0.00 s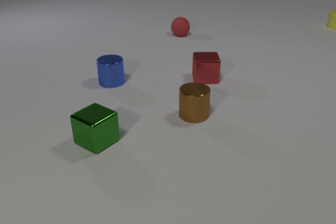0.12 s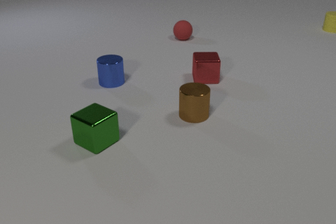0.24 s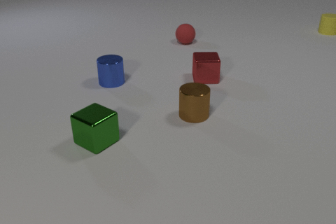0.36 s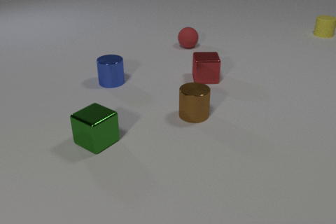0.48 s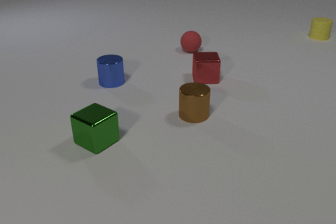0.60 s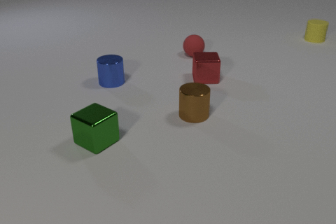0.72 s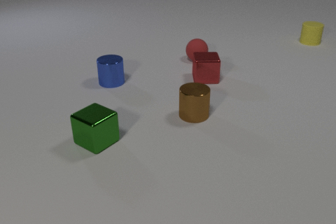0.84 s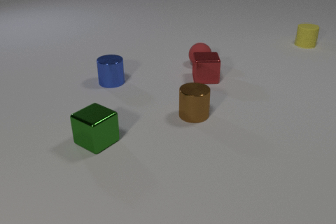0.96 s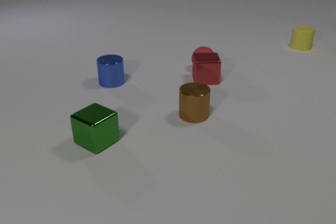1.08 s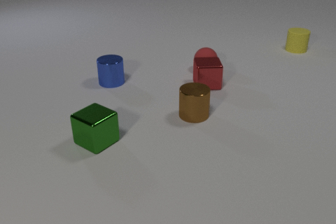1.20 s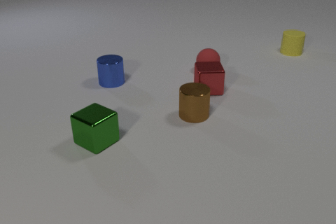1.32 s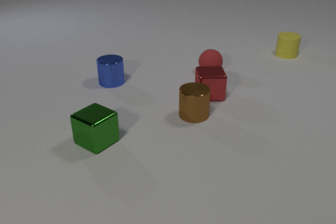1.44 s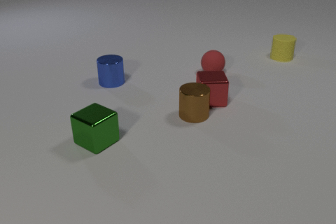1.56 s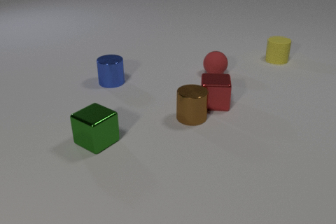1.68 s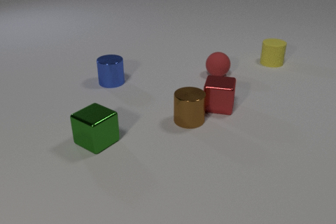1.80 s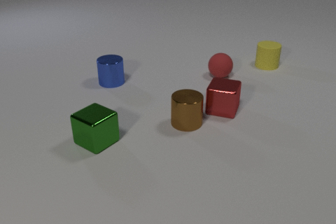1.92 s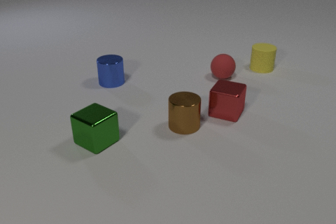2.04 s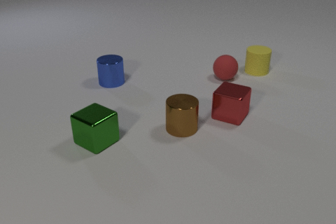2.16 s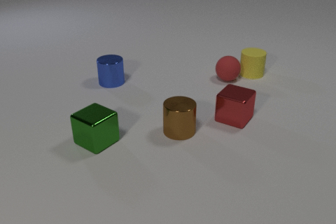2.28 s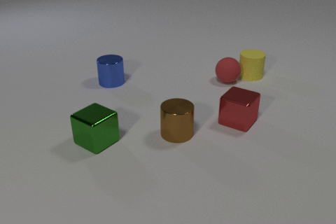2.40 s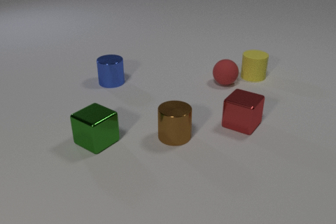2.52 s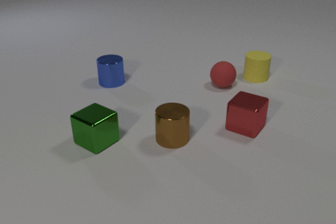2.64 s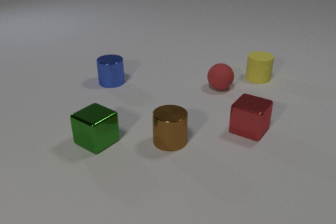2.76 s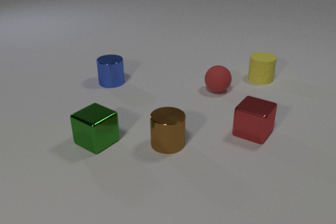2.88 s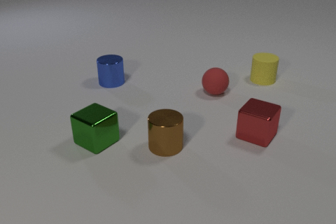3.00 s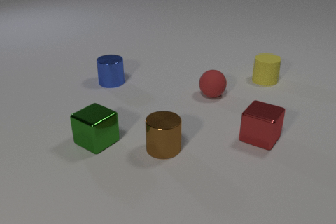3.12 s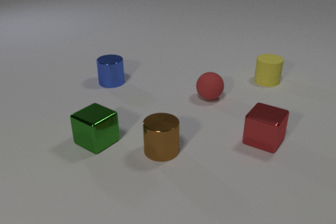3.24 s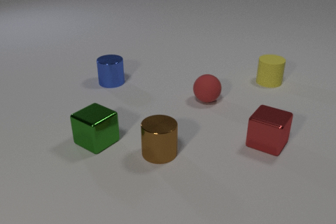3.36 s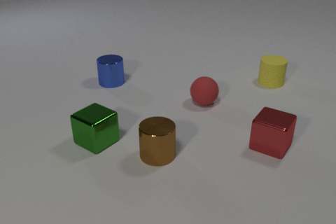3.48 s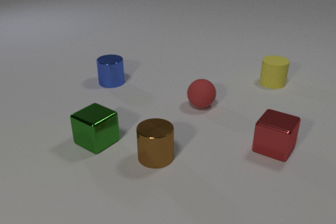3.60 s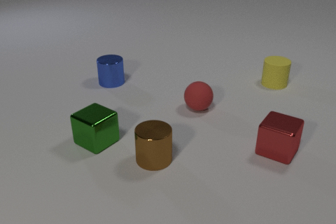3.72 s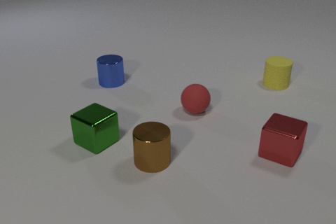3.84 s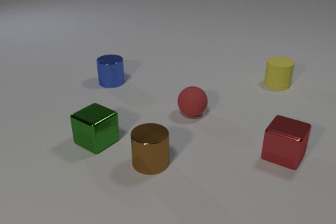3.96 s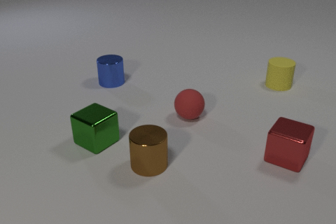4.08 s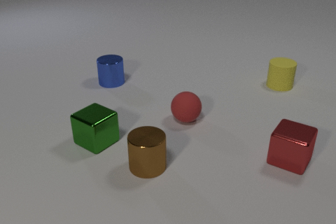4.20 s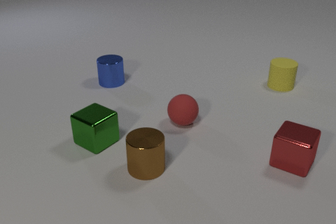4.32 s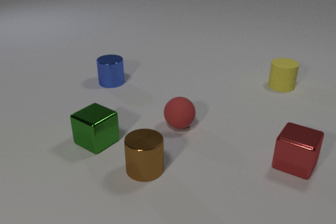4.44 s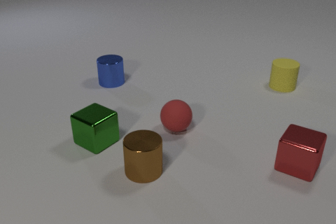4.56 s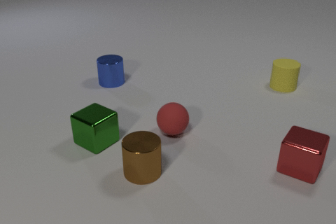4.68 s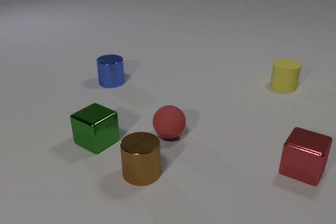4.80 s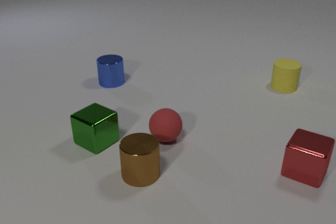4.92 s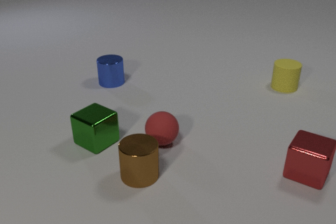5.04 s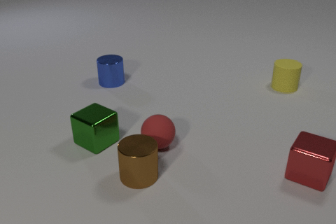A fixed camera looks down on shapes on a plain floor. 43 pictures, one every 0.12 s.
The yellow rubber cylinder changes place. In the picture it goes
toward the camera.
The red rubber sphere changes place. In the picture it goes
toward the camera.
0.00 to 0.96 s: The red rubber sphere rolls toward the camera. The yellow rubber cylinder slides toward the camera and to the left. The red rubber sphere and the red metal cube collide.
0.96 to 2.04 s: The red rubber sphere rolls to the right and toward the camera. The red metal cube slides toward the camera, spins so that its near face slides to the left, clockwise seen from above. The yellow rubber cylinder slides toward the camera and to the left. The brown metal cylinder slides toward the camera and to the left. The red metal cube and the brown metal cylinder collide.
2.04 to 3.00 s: The red rubber sphere rolls toward the camera. The red metal cube slides toward the camera and to the right. The yellow rubber cylinder slides toward the camera and to the right. The brown metal cylinder slides toward the camera and to the left. The red rubber sphere and the yellow rubber cylinder collide.
3.00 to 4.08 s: The red rubber sphere rolls toward the camera and to the left. The red metal cube slides toward the camera and to the right. The yellow rubber cylinder slides to the right and toward the camera. The brown metal cylinder slides toward the camera and to the left.
4.08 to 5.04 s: The red rubber sphere rolls toward the camera and to the left. The red metal cube slides to the right and toward the camera. The brown metal cylinder slides toward the camera and to the left.
How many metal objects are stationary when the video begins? 4.
Are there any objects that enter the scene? no.
What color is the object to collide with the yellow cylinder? red.
